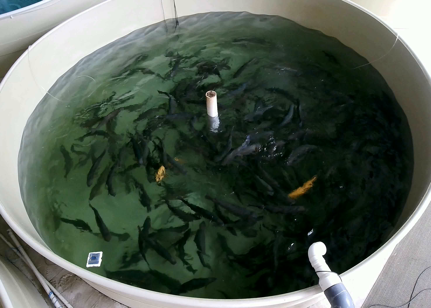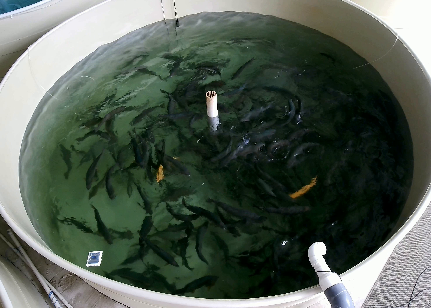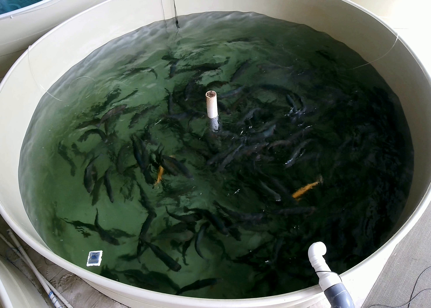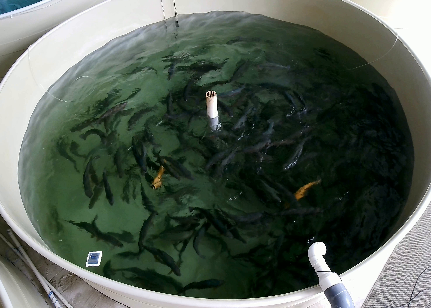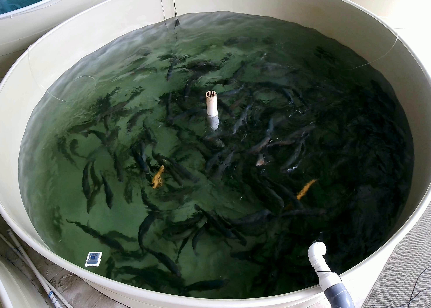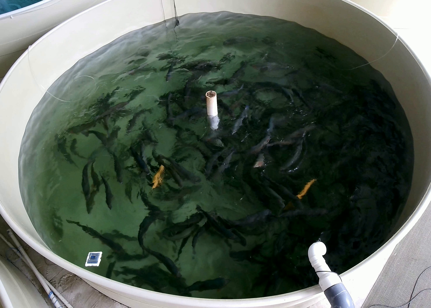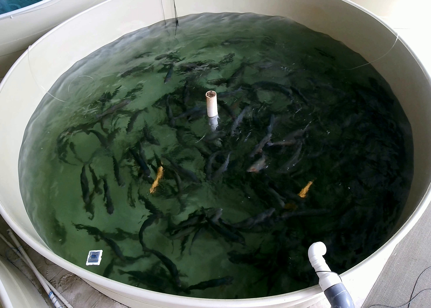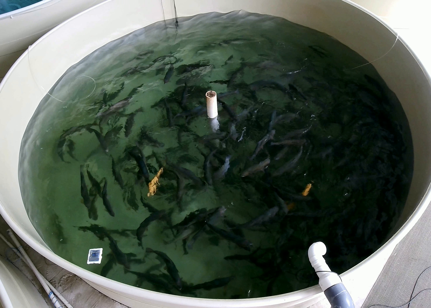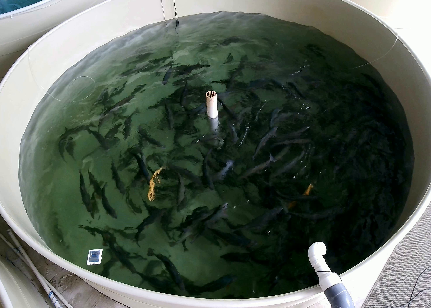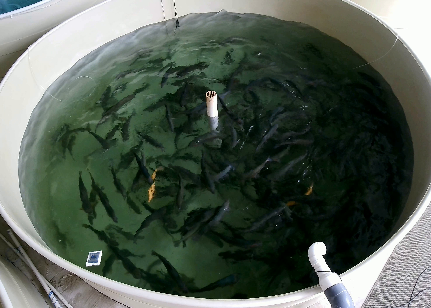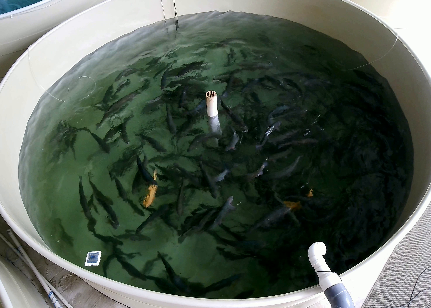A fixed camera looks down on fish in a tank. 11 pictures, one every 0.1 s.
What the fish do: Foraging.
